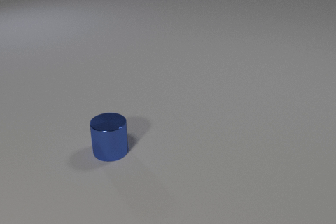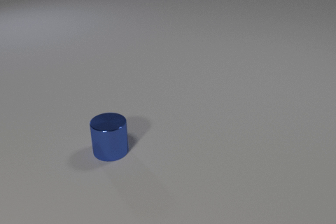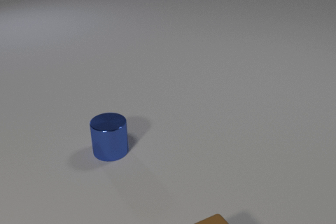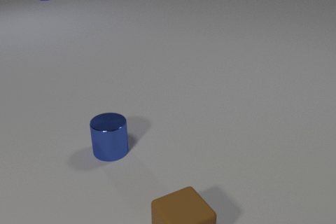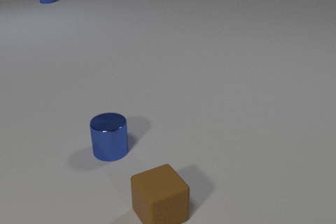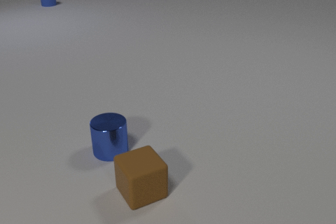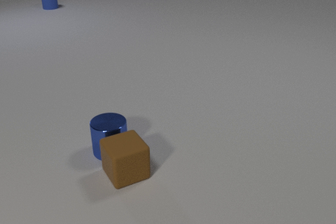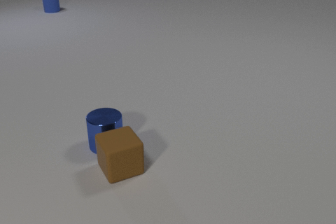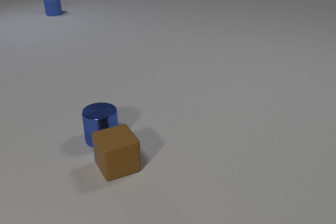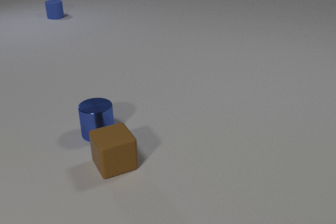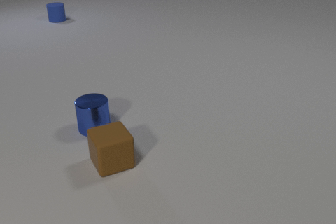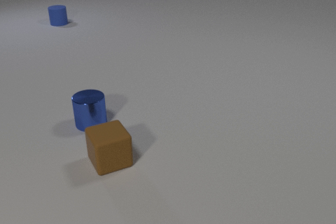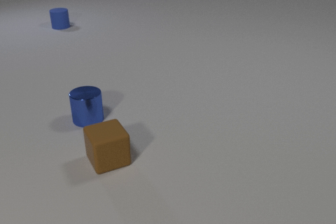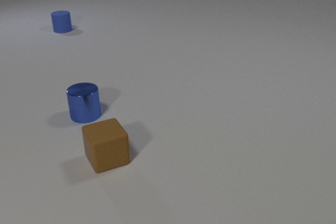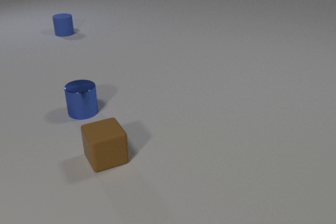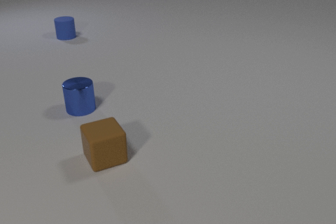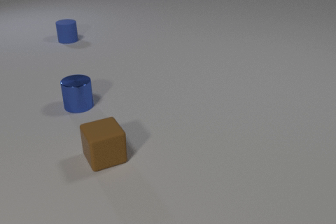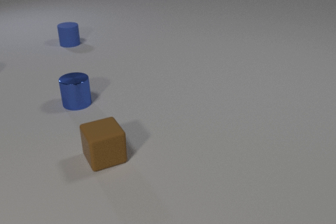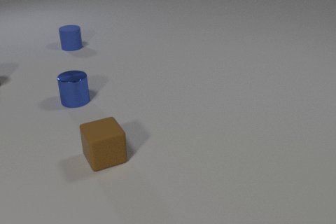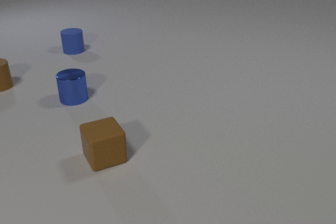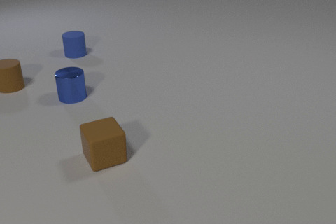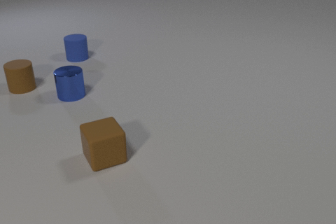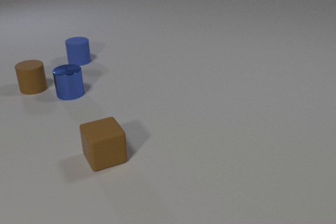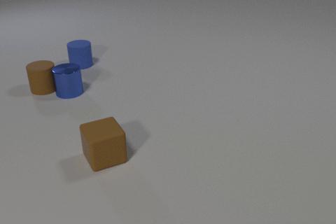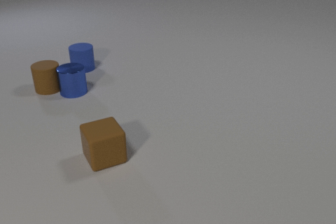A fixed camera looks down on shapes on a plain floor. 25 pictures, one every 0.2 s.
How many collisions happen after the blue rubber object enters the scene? 2.
How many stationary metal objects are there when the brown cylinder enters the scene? 0.
Are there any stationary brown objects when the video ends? yes.
0.0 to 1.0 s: The brown rubber cube comes in at the bottom edge, slides away from the camera and to the left. The blue rubber cylinder comes in at the top edge, slides toward the camera.
1.0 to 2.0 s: The brown rubber cube slides away from the camera and to the left. The blue metal cylinder slides away from the camera. The blue rubber cylinder slides toward the camera. The brown rubber cube and the blue metal cylinder collide.
2.0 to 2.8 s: The brown rubber cube slides away from the camera. The blue metal cylinder slides away from the camera. The blue rubber cylinder slides toward the camera.
2.8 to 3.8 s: The blue metal cylinder slides away from the camera. The brown rubber cylinder comes in at the left edge, slides to the right and toward the camera. The blue rubber cylinder slides toward the camera.
3.8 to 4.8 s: The blue metal cylinder slides away from the camera. The brown rubber cylinder slides to the right and toward the camera. The blue rubber cylinder slides toward the camera. The blue metal cylinder and the brown rubber cylinder collide.
